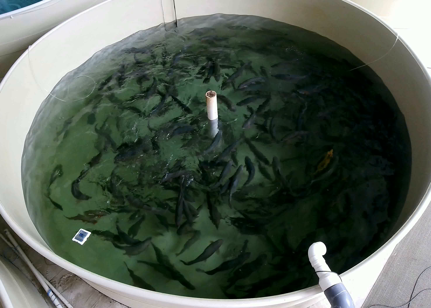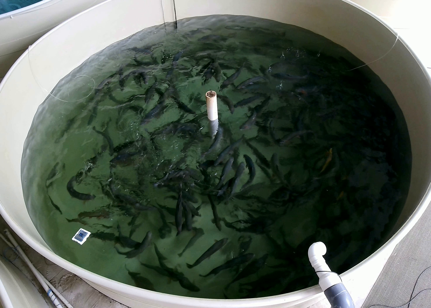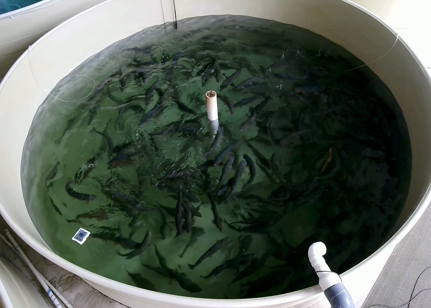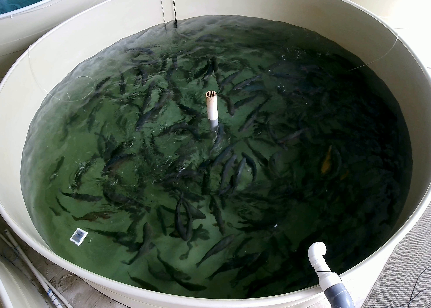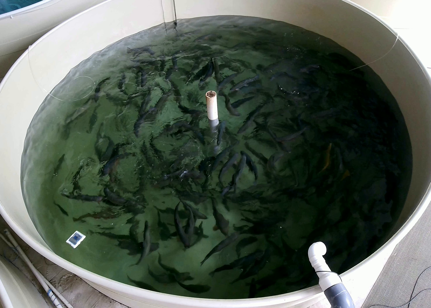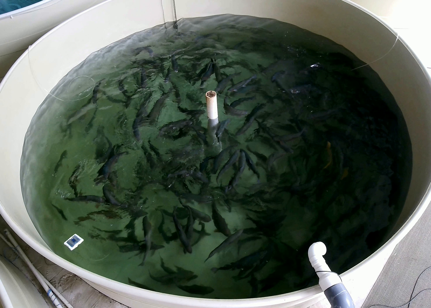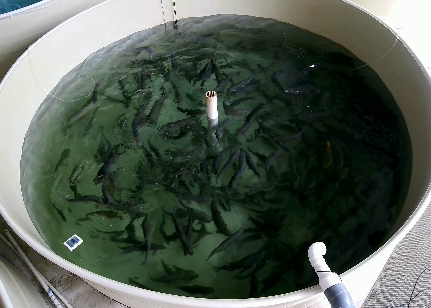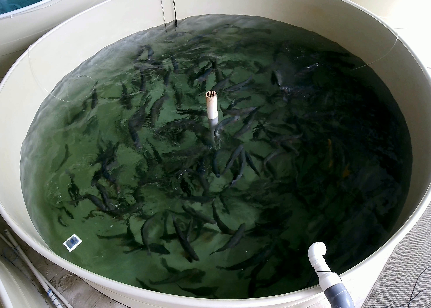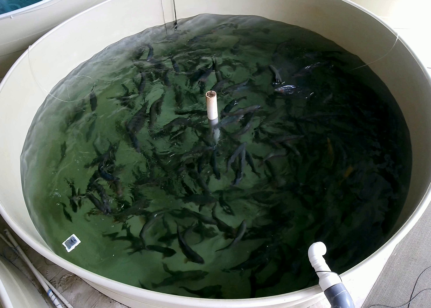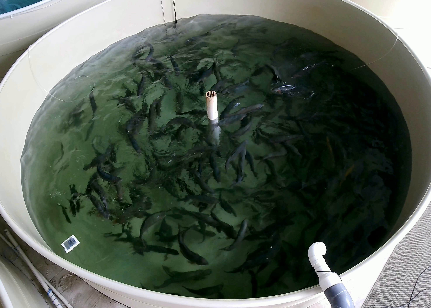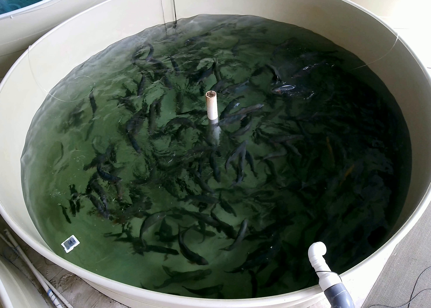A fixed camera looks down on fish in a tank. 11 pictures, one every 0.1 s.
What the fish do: Foraging.
